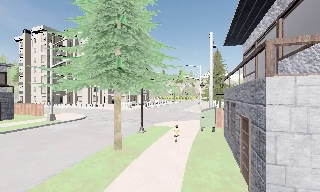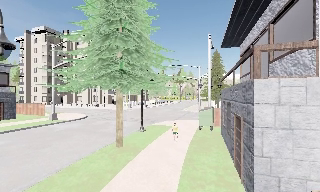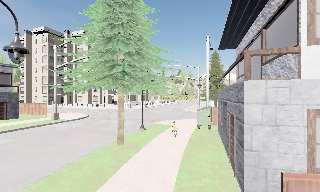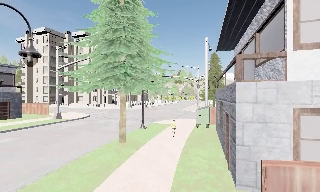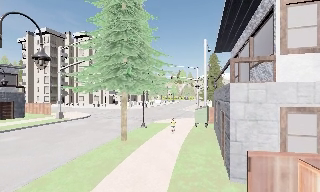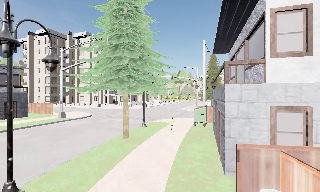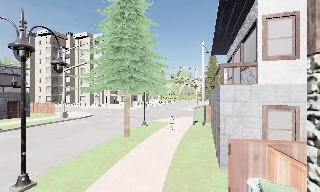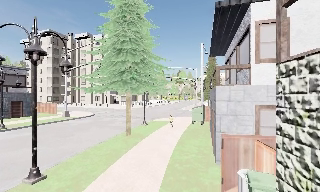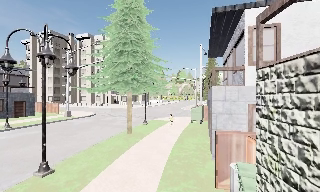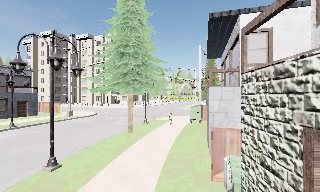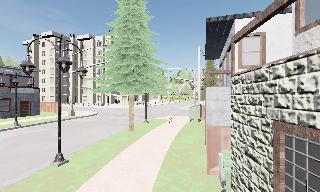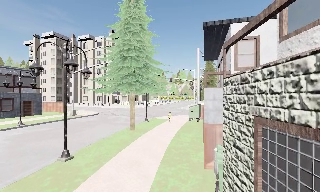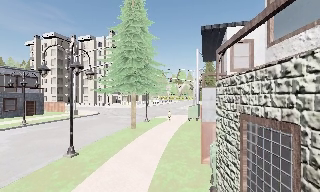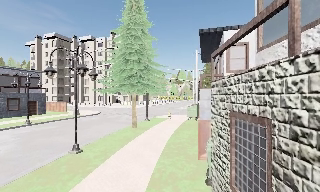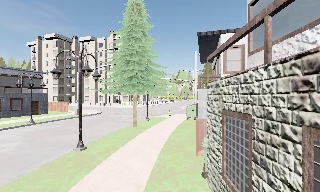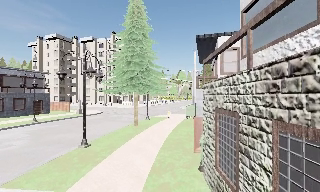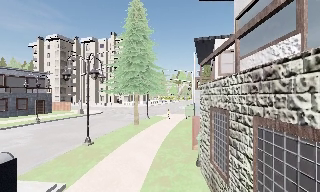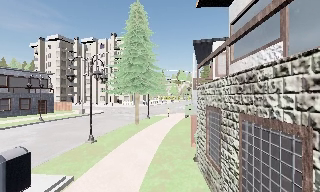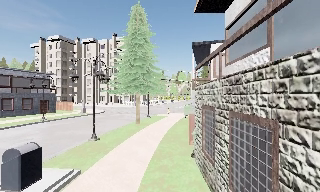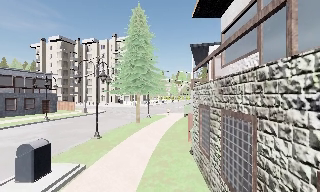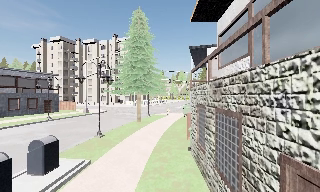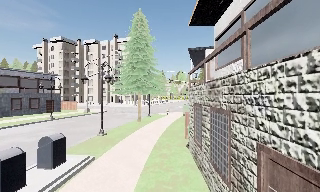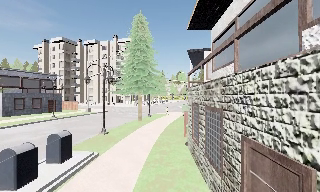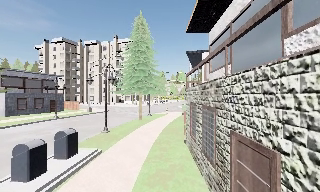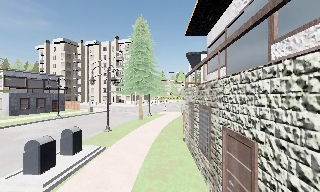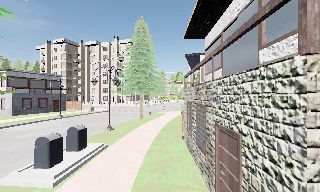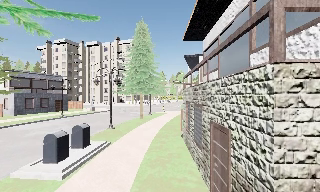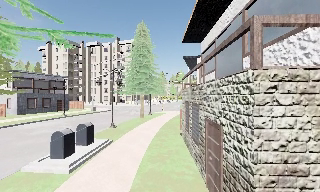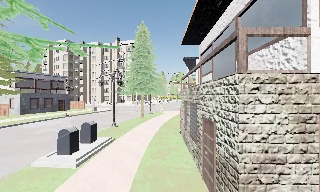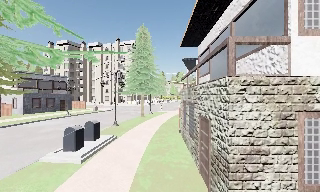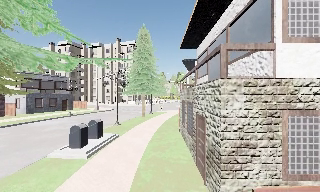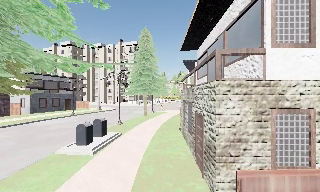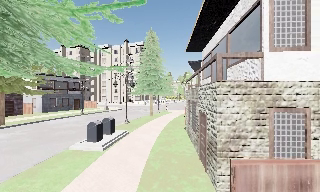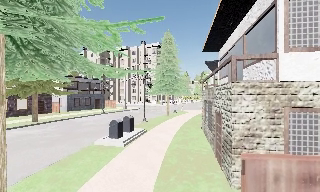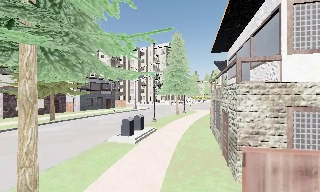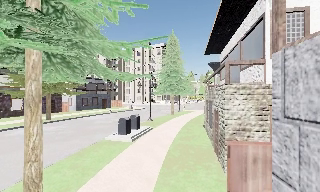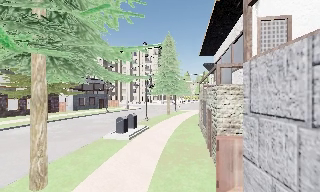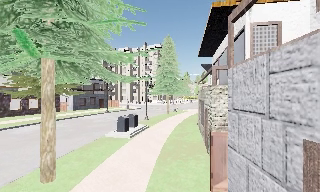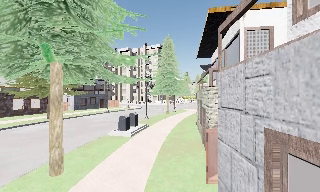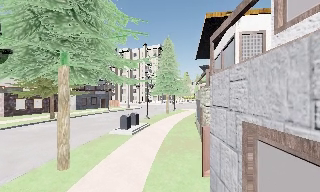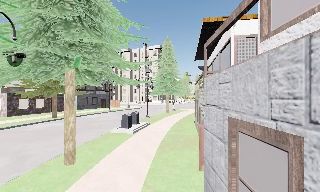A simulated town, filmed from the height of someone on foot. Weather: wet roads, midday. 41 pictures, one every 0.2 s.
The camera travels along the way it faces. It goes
backward.
0.0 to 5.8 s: The camera travels backward, about 12 m, so what stands in front gets smaller.
5.8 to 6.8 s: The camera pans to its left, which is counterclockwise from overhead, by about 10 degrees. It travels backward, about 2 m, so what stands in front gets smaller.
6.8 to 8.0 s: The camera travels backward, about 2.5 m, so what stands in front gets smaller.
The film runs backward here.
